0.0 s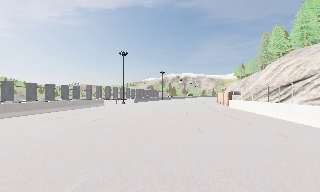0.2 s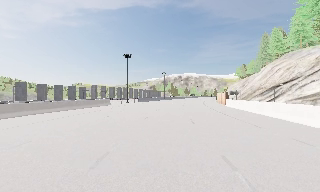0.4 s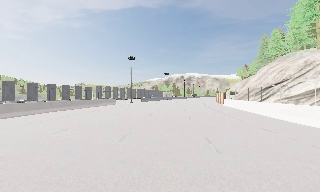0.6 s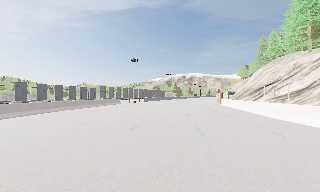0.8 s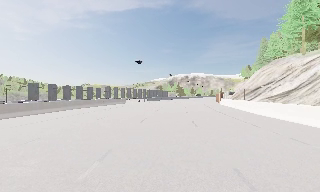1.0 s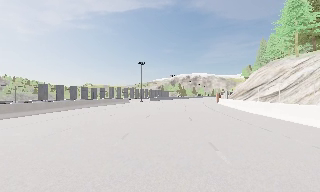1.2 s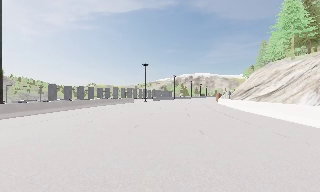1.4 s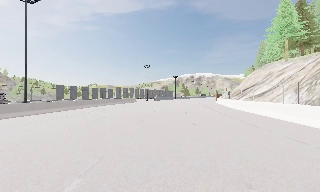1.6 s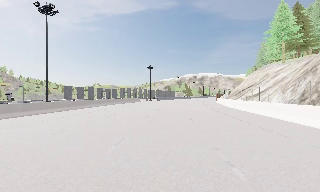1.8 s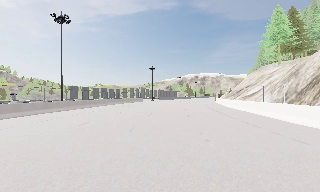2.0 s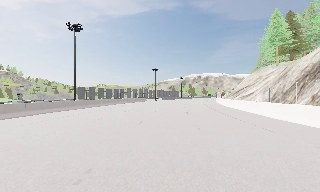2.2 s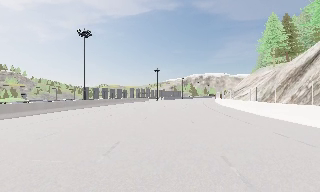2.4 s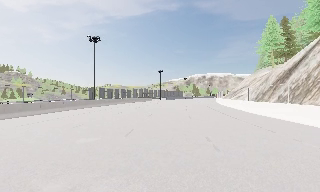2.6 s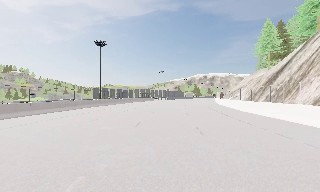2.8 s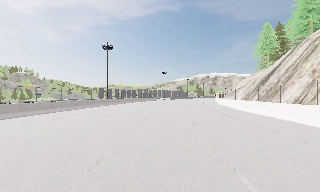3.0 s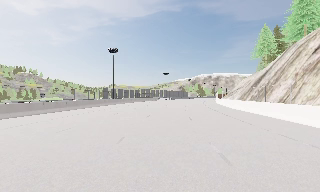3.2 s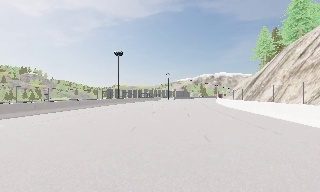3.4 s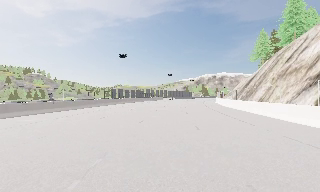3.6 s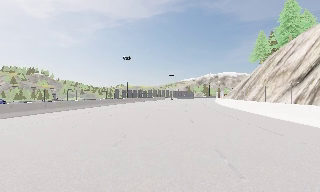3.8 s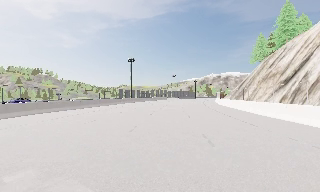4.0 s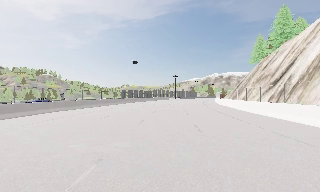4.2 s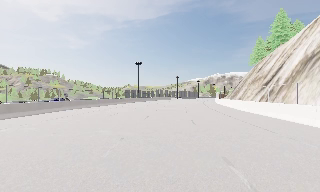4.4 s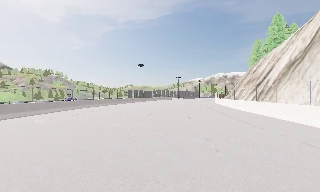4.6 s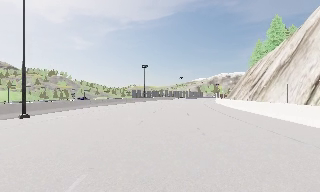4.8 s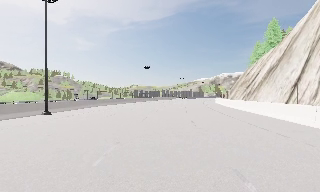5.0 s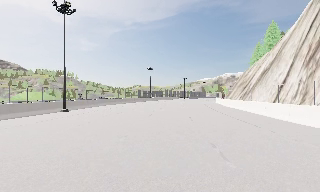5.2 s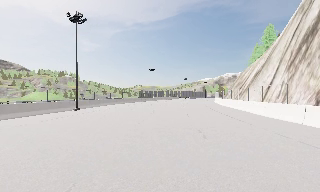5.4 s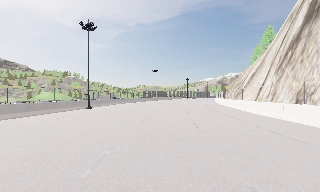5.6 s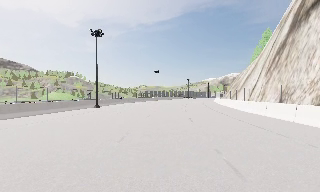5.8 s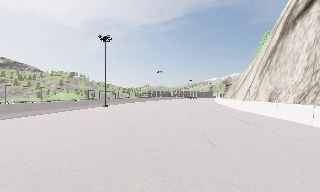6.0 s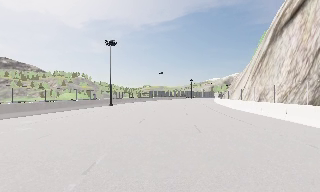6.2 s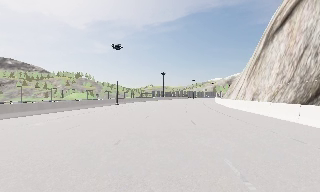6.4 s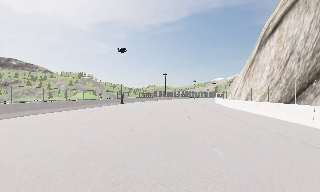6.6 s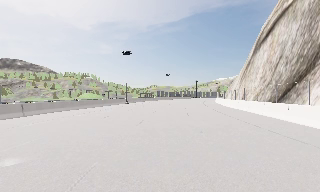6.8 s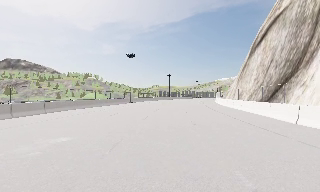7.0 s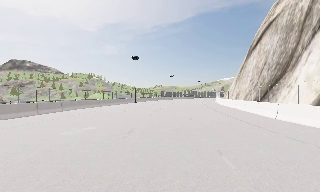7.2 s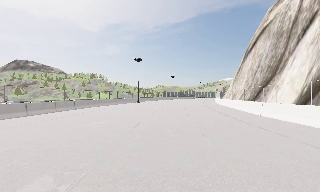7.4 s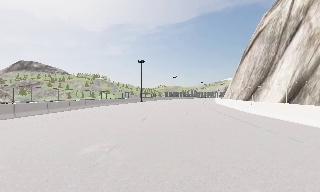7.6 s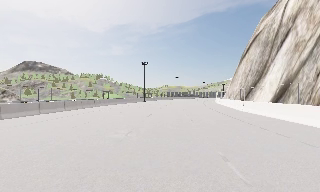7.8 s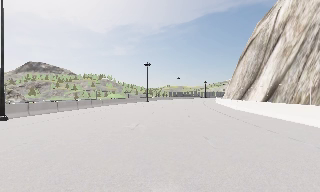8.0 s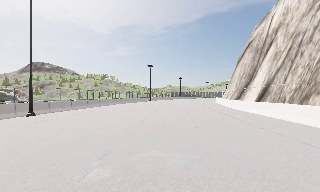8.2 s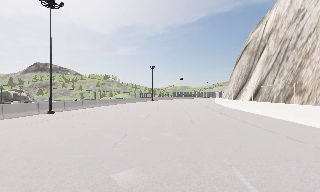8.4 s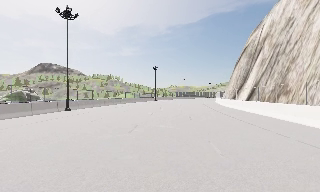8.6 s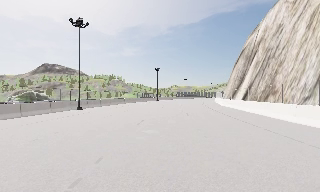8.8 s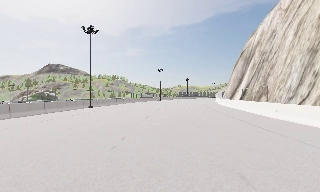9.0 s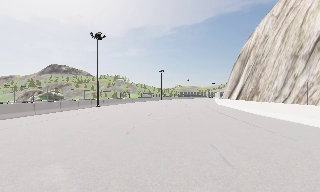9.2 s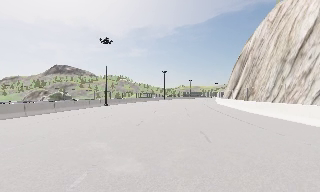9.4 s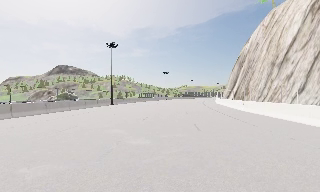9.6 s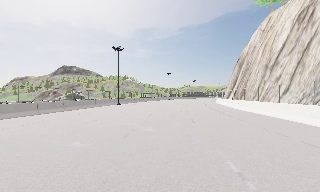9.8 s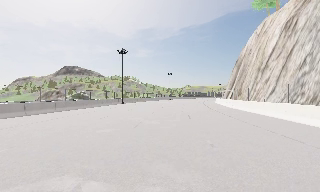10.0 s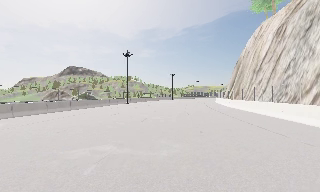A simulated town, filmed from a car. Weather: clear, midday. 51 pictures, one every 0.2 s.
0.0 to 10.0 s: The camera pans to its left, which is counterclockwise from overhead, by about 40 degrees. It travels backward, about 110 m.
The film runs backward here.
